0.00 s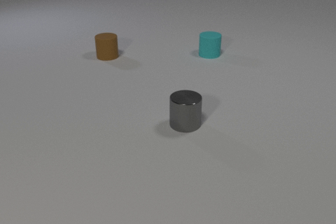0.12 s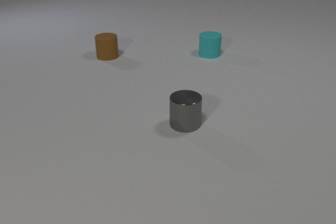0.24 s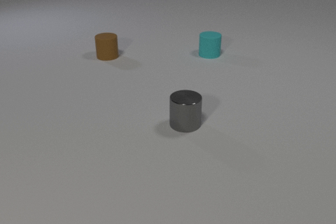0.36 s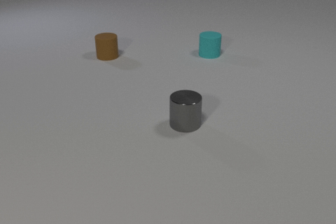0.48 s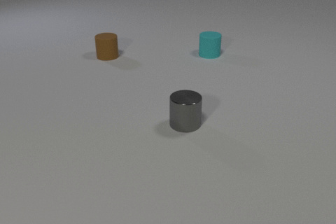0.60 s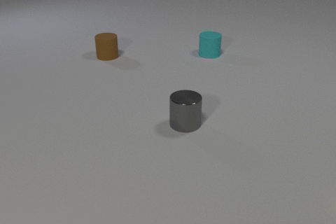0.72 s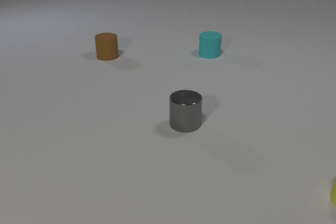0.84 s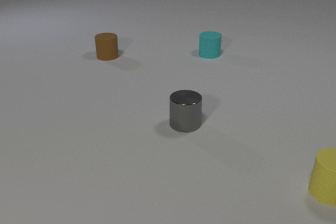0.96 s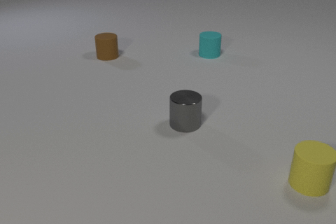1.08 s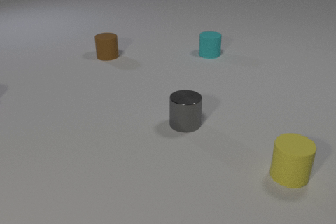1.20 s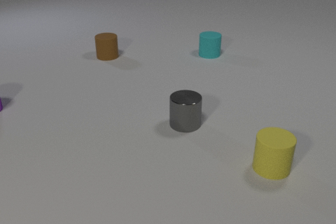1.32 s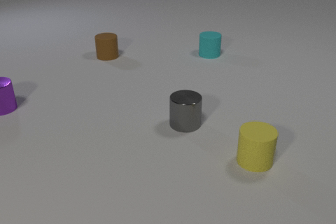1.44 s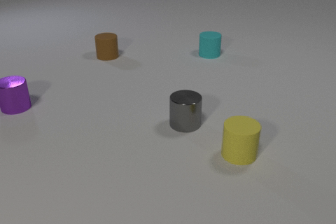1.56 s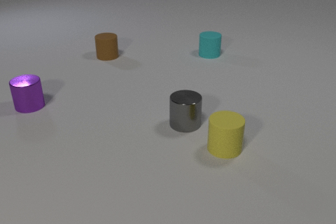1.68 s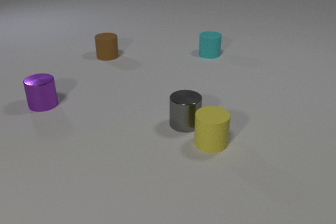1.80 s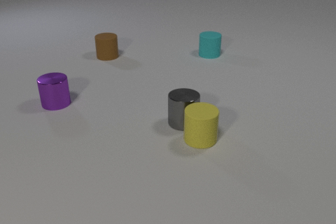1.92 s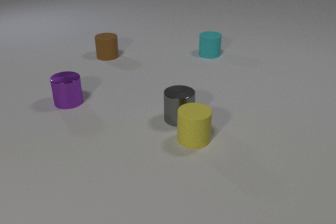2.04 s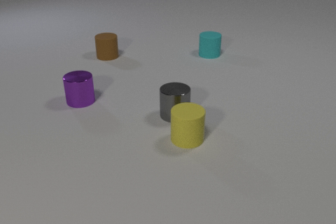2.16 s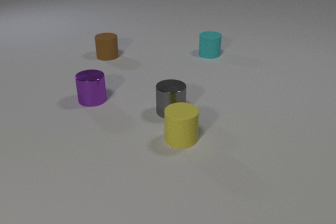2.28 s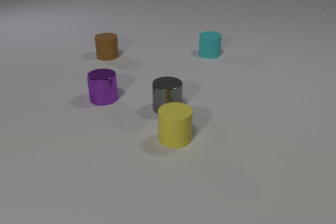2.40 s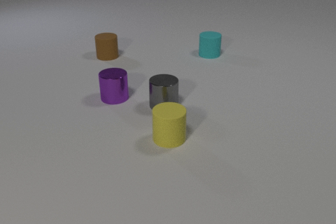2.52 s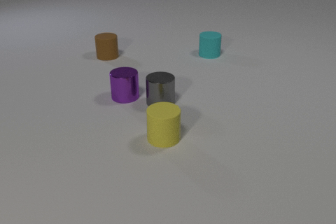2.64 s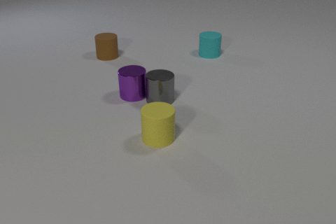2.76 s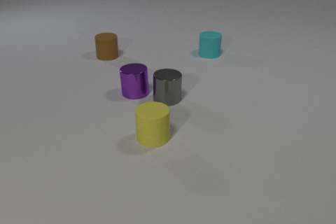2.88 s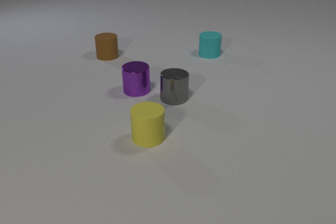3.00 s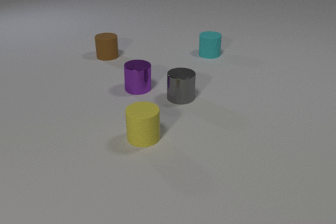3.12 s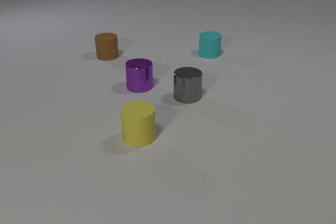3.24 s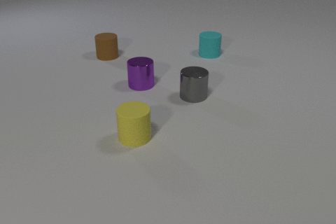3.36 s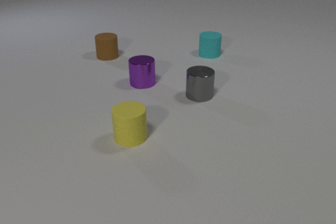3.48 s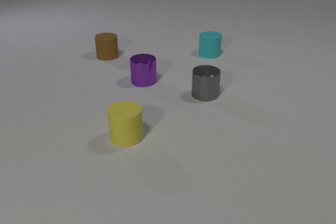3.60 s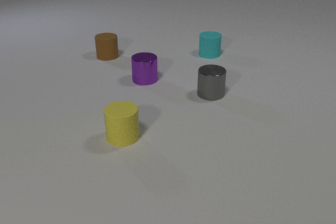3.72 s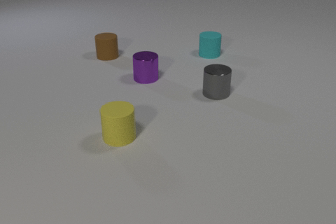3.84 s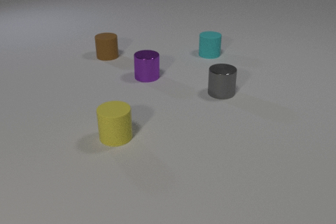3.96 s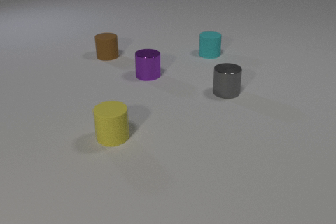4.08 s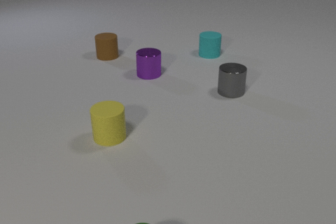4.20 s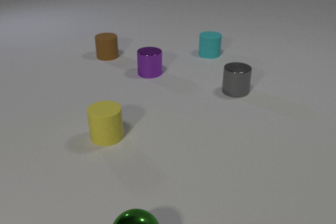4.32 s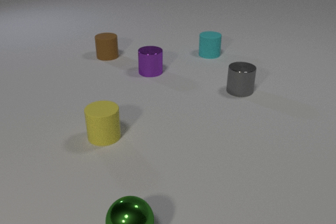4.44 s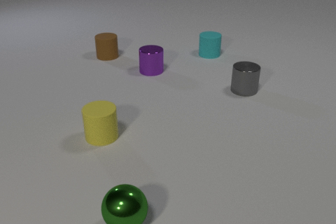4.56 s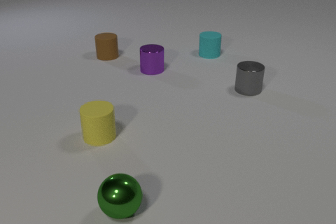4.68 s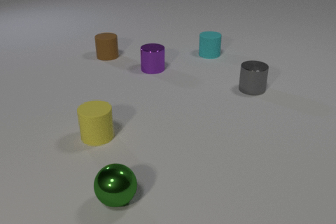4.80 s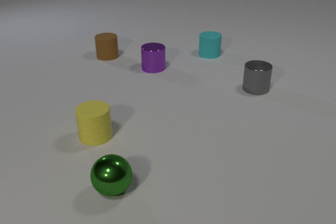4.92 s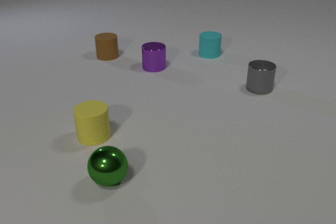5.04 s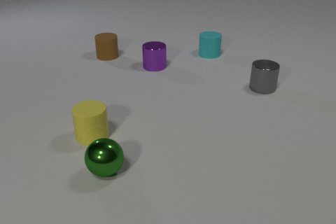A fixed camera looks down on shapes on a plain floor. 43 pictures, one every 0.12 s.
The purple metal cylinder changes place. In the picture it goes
to the right.
The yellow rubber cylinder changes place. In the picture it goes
to the left.
0.00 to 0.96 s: The yellow rubber cylinder comes in at the right edge, slides to the left.
0.96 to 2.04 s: The yellow rubber cylinder slides to the left. The gray metal cylinder slides away from the camera and to the left. The purple metal cylinder comes in at the left edge, slides to the right. The yellow rubber cylinder and the gray metal cylinder collide.
2.04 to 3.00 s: The yellow rubber cylinder slides to the left. The gray metal cylinder slides away from the camera. The purple metal cylinder slides to the right. The gray metal cylinder and the purple metal cylinder collide.
3.00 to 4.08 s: The yellow rubber cylinder slides to the left. The gray metal cylinder slides to the right. The purple metal cylinder slides away from the camera.
4.08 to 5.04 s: The yellow rubber cylinder slides to the left. The gray metal cylinder slides to the right and away from the camera. The green metal sphere rolls away from the camera. The purple metal cylinder slides away from the camera.
How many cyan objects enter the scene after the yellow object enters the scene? 0.
What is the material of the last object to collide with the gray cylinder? metal.
Are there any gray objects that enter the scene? no.
